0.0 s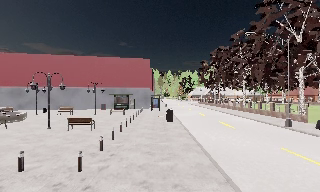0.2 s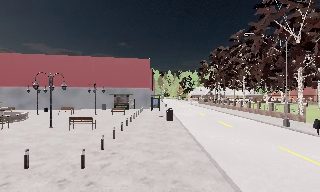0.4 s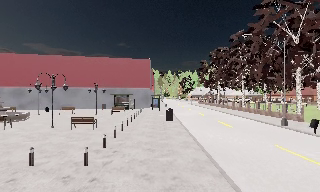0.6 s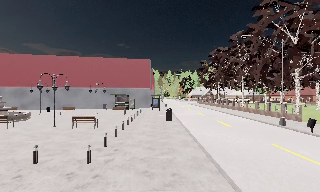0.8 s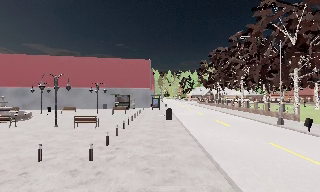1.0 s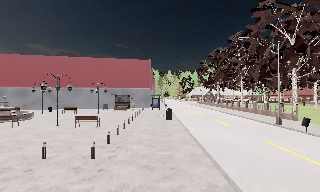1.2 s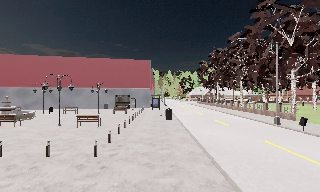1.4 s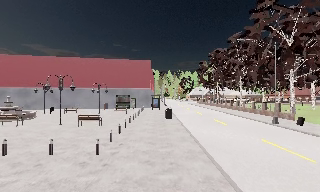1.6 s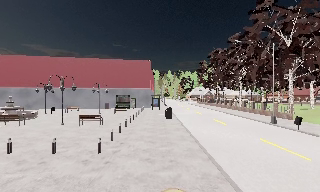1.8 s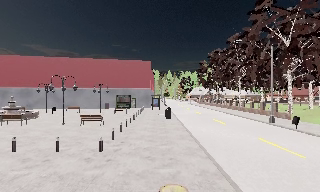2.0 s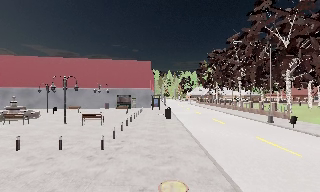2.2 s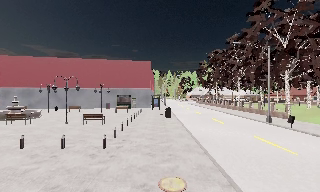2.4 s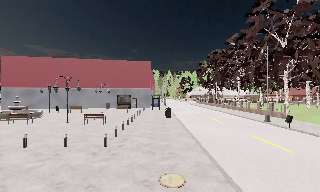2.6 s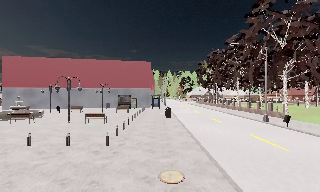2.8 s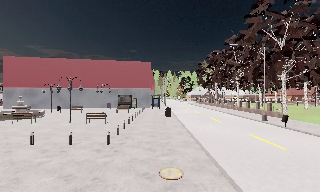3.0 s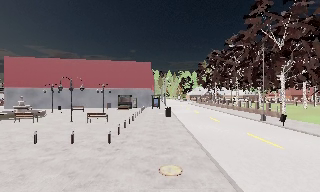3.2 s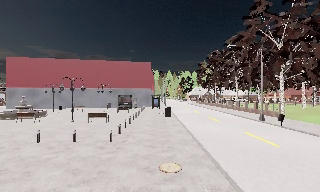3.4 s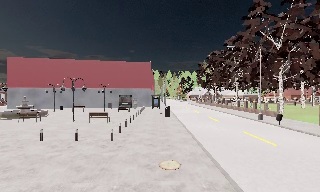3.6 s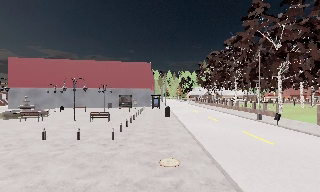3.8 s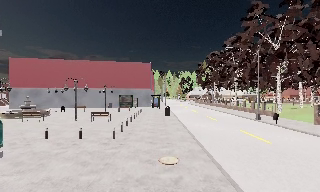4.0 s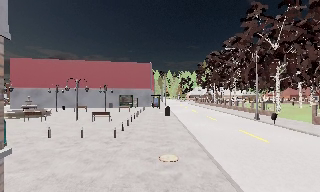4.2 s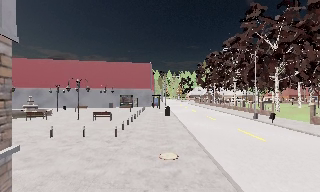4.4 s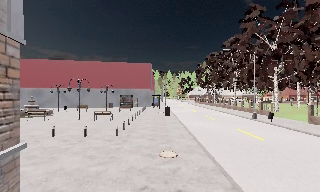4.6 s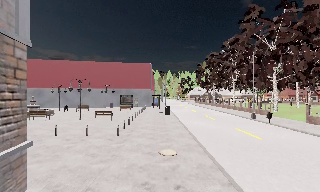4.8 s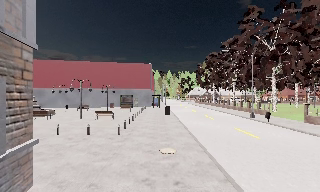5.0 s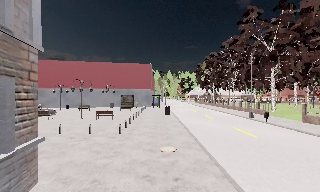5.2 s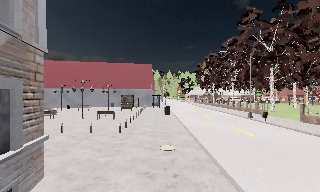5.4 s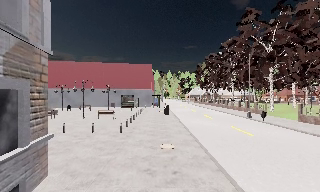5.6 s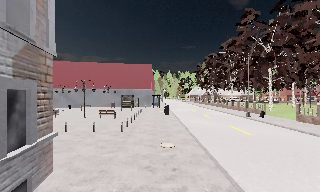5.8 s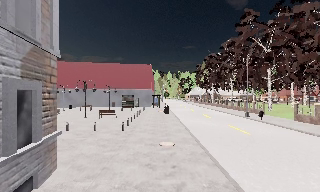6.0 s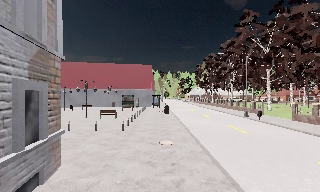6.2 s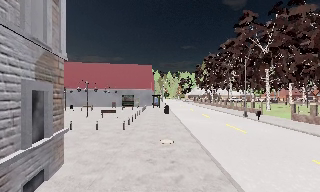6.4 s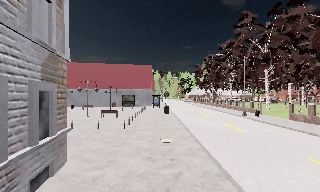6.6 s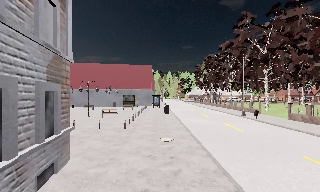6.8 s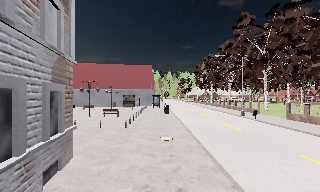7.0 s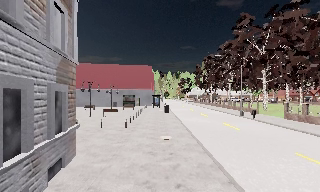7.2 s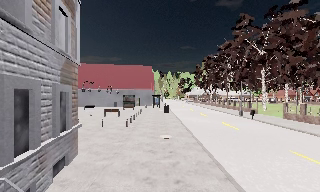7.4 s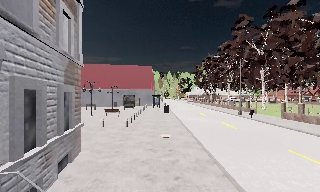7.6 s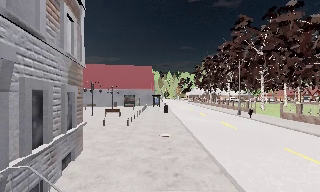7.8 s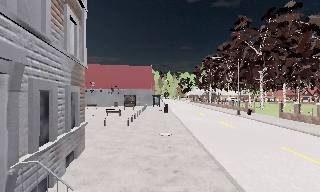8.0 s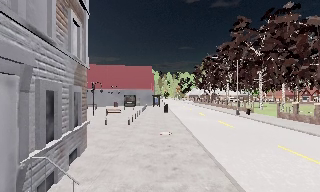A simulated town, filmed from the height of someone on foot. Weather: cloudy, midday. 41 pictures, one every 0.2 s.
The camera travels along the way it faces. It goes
backward.
0.0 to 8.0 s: The camera travels backward, about 9 m, so what stands in front gets smaller.
The film runs backward here.
